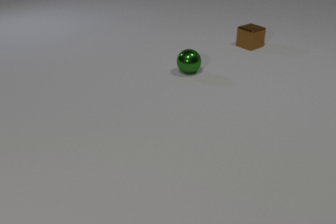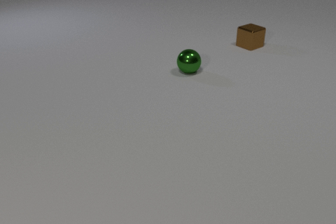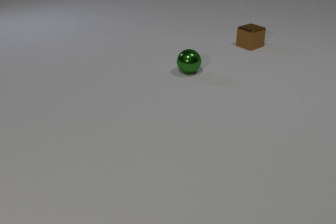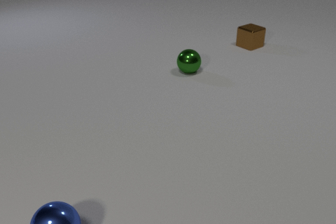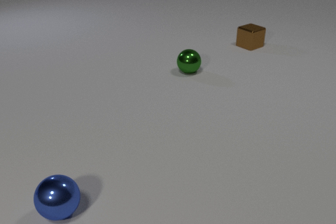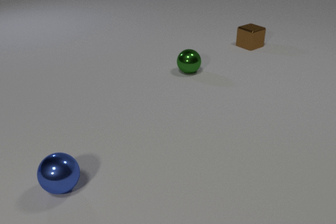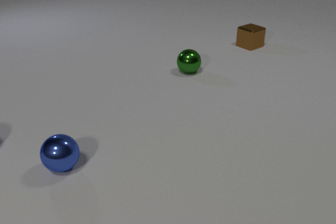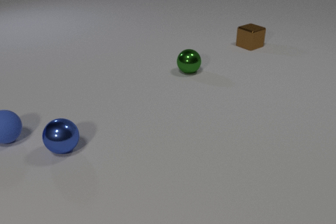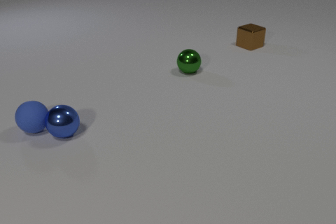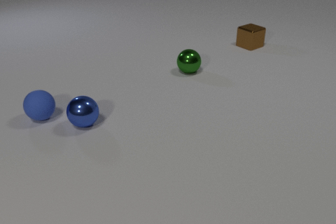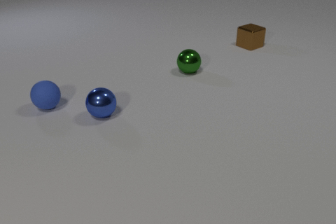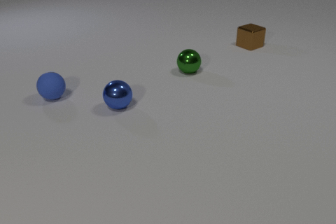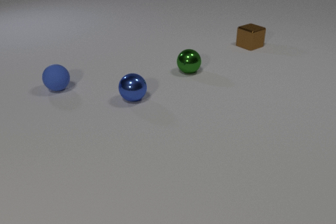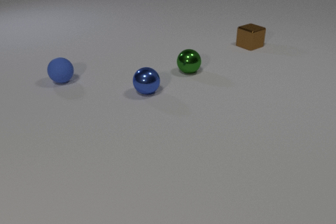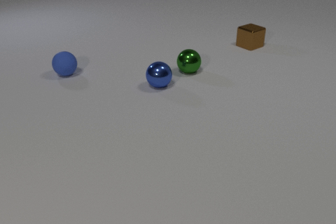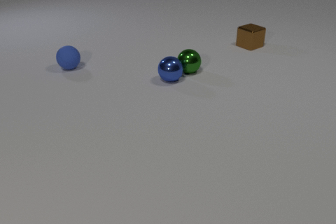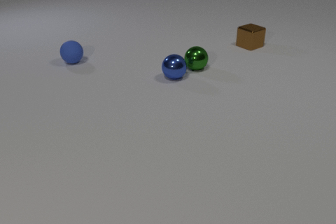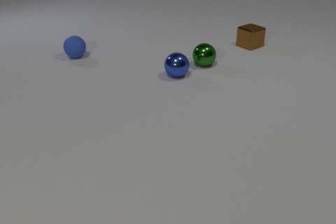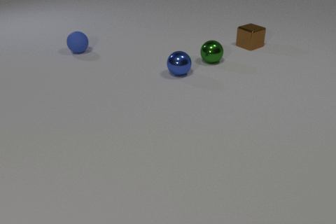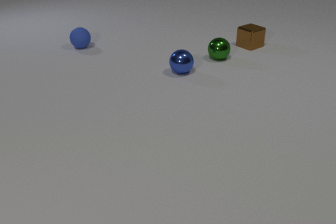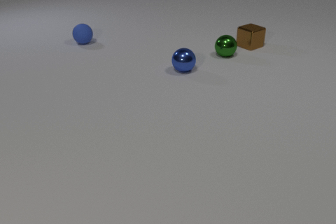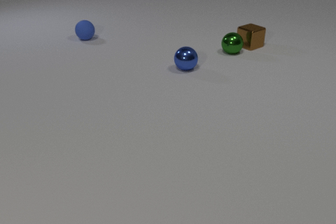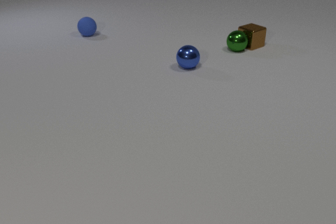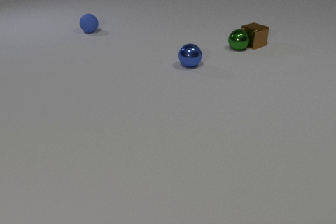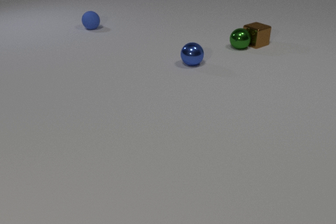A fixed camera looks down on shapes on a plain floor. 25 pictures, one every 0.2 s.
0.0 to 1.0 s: The blue metal sphere comes in at the bottom edge, rolls away from the camera.
1.0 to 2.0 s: The blue metal sphere rolls away from the camera. The blue rubber sphere comes in at the left edge, rolls to the right and away from the camera. The blue metal sphere and the blue rubber sphere collide.
2.0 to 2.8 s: The blue metal sphere rolls away from the camera and to the right. The blue rubber sphere rolls away from the camera.
2.8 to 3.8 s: The blue metal sphere rolls away from the camera and to the right. The blue rubber sphere rolls away from the camera. The green metal sphere rolls away from the camera and to the right. The blue metal sphere and the green metal sphere collide.
3.8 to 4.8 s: The blue metal sphere rolls away from the camera and to the right. The blue rubber sphere rolls away from the camera. The green metal sphere rolls away from the camera and to the right. The brown metal cube slides away from the camera and to the right. The green metal sphere and the brown metal cube collide.
Are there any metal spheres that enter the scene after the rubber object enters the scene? no.
What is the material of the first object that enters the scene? metal.
How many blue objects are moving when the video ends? 2.
